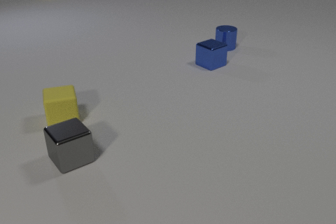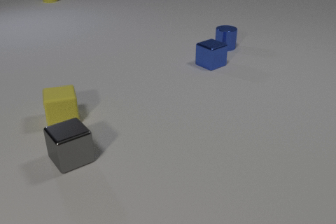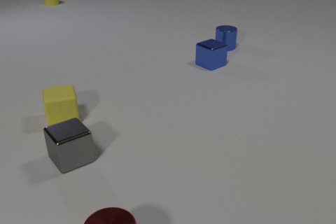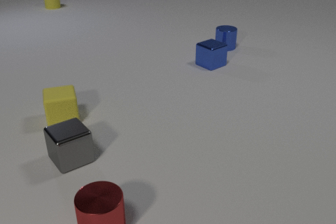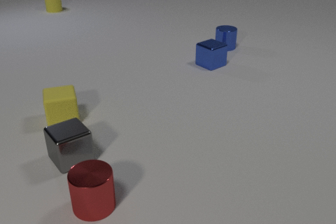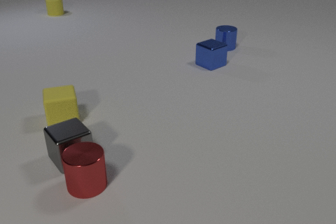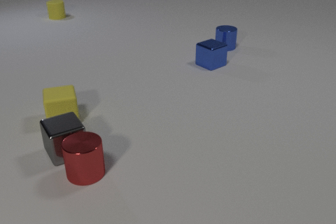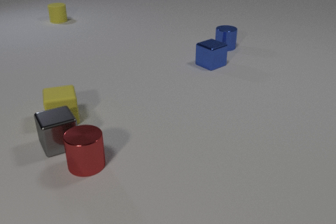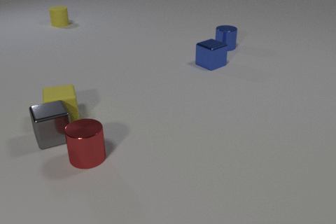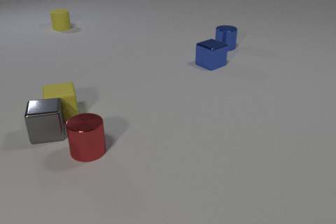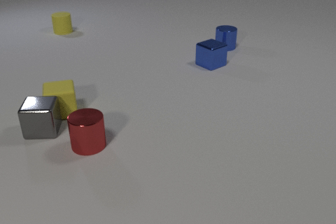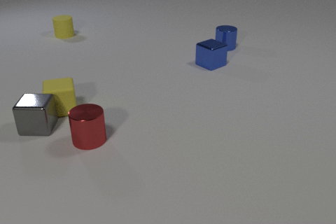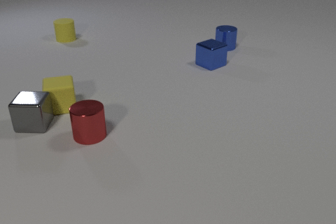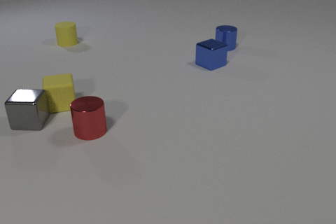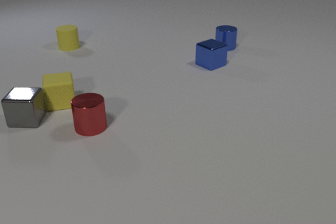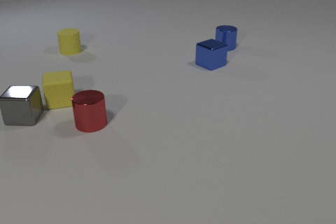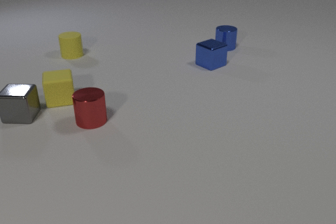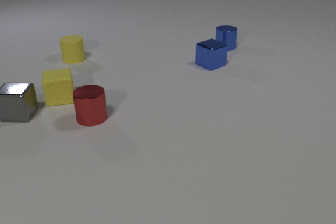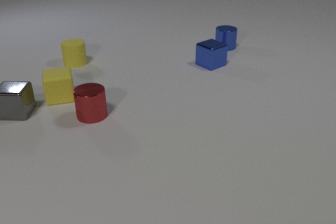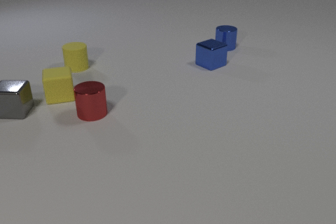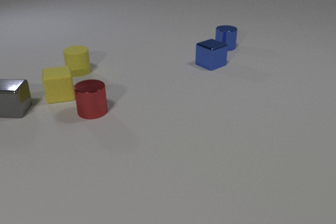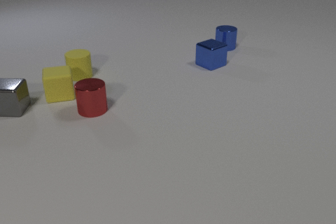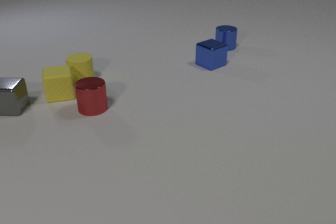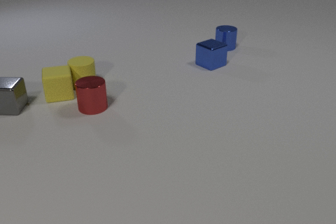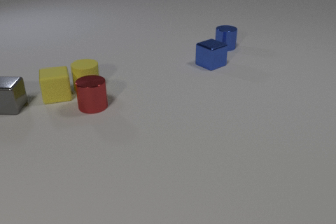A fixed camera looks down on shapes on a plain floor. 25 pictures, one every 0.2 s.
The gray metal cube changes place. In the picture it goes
away from the camera.
The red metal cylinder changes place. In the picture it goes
away from the camera.
0.0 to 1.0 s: The red metal cylinder comes in at the bottom edge, slides away from the camera. The yellow rubber cylinder slides toward the camera.
1.0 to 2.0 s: The red metal cylinder slides away from the camera. The gray metal cube slides away from the camera and to the left, spins clockwise seen from above by about 30 degrees, its near face sliding to the left. The yellow rubber cylinder slides toward the camera. The yellow rubber cube slides away from the camera. The red metal cylinder and the gray metal cube collide. The gray metal cube and the yellow rubber cube collide.
2.0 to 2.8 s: The red metal cylinder slides away from the camera. The gray metal cube slides away from the camera and to the left. The yellow rubber cylinder slides toward the camera. The yellow rubber cube slides away from the camera.
2.8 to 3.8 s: The red metal cylinder slides away from the camera. The gray metal cube slides away from the camera and to the left. The yellow rubber cylinder slides toward the camera. The yellow rubber cube slides away from the camera.
3.8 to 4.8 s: The red metal cylinder slides away from the camera. The gray metal cube slides away from the camera. The yellow rubber cylinder slides toward the camera. The yellow rubber cylinder and the yellow rubber cube collide.
What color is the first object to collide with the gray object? red.
How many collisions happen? 3.
Are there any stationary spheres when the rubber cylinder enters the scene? no.
